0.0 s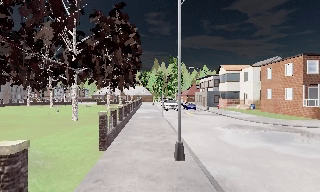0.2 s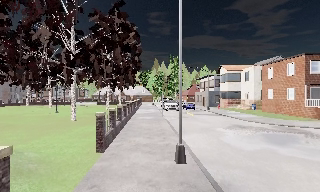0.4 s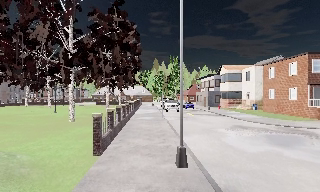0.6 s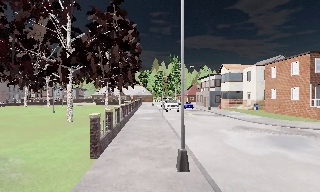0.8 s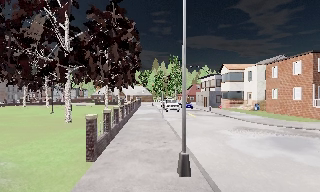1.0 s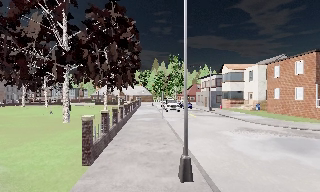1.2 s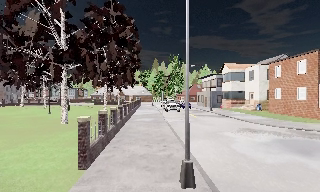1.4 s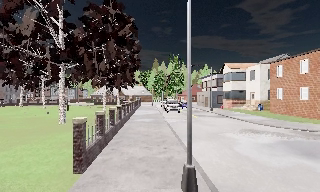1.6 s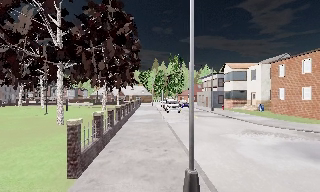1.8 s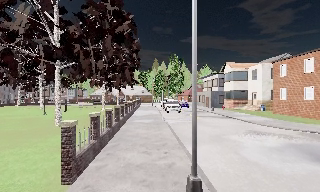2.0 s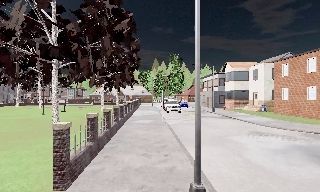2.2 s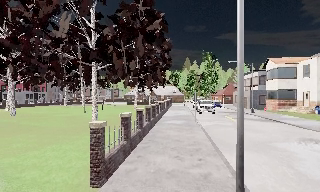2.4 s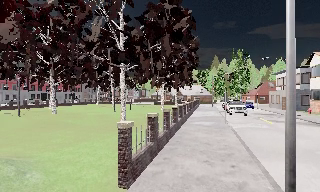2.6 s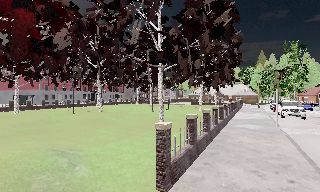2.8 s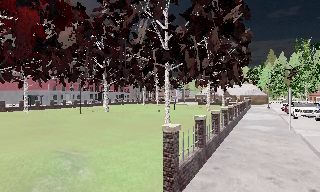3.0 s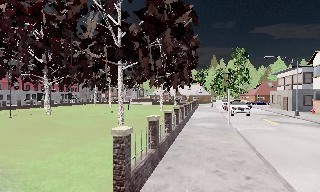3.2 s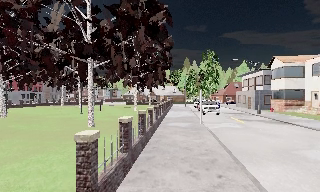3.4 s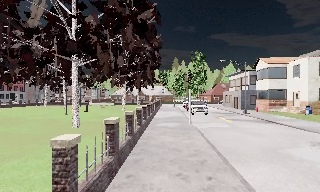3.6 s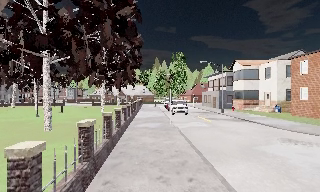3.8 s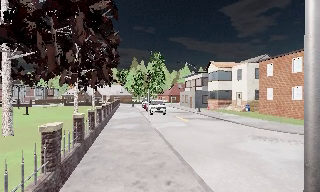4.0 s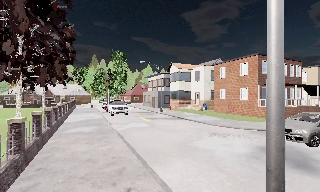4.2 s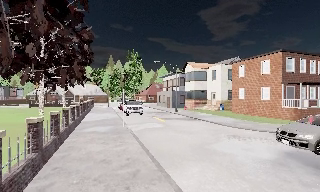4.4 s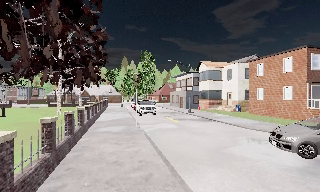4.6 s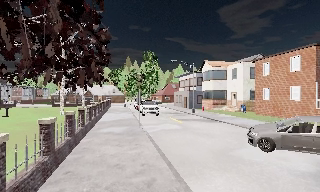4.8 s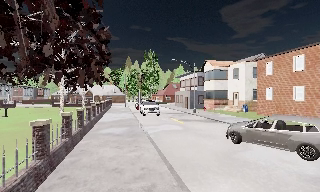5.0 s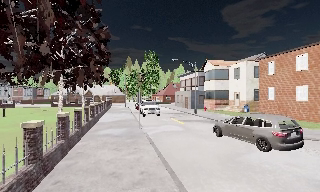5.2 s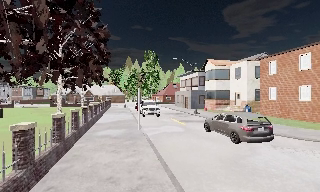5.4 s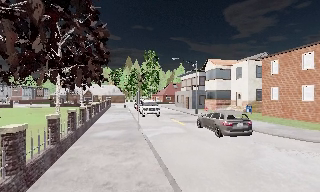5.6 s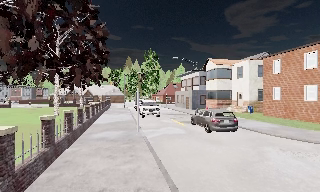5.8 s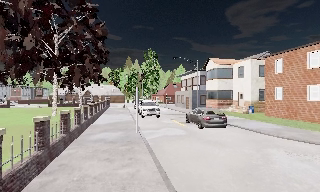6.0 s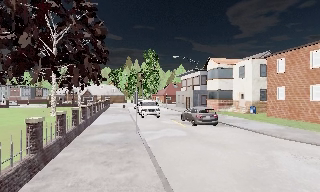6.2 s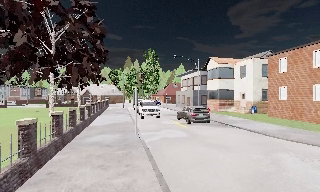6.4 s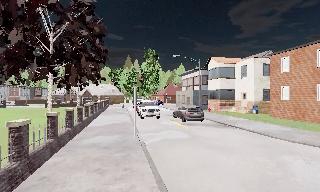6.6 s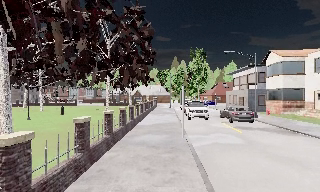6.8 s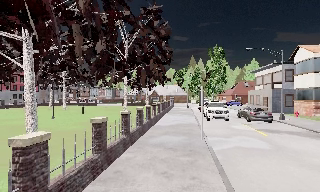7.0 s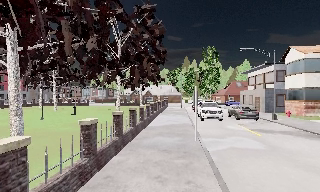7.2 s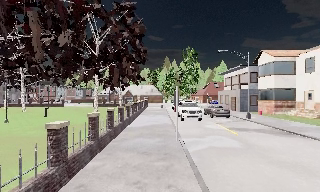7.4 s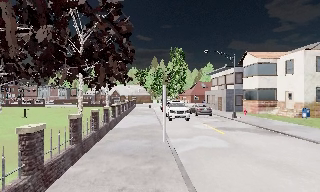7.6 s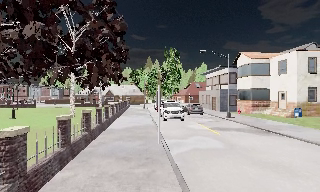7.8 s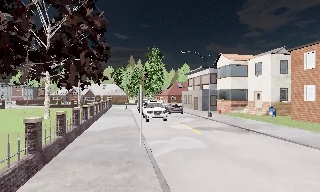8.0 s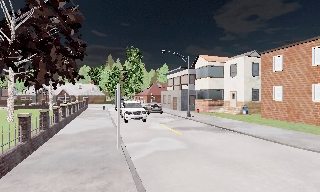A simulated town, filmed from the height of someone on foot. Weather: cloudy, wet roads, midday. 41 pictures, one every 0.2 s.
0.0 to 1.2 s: The camera travels forward, about 2 m, so what stands in front looms larger.
1.2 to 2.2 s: The camera swings to its left by about 10 degrees, and the scene slides to the right. It travels forward, about 1.5 m, so what stands in front looms larger.
2.2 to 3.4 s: The camera travels forward, about 1.5 m, so what stands in front looms larger.
3.4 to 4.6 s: The camera pans to its right, which is clockwise from overhead, by about 15 degrees. It travels forward, about 1.5 m, so what stands in front looms larger.
4.6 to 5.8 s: The camera travels forward, about 2 m, so what stands in front looms larger.
5.8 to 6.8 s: The camera pans to its left, which is counterclockwise from overhead, by about 25 degrees. It travels forward, about 1.5 m, so what stands in front looms larger.
6.8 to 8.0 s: The camera swings to its right by about 30 degrees, and the scene slides to the left. It travels forward, about 1.5 m, so what stands in front looms larger.
The film runs forward here.
